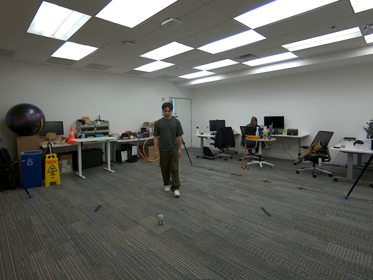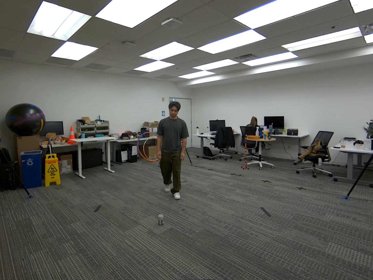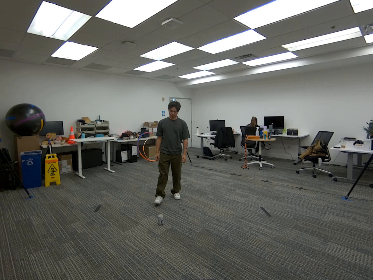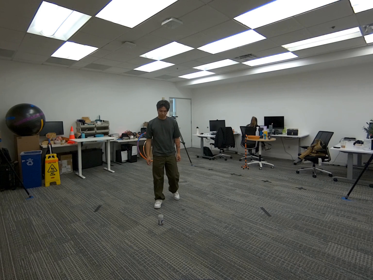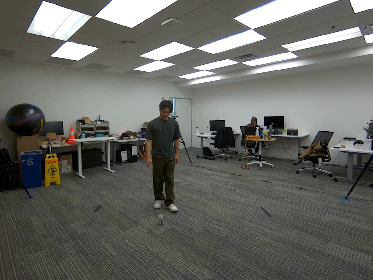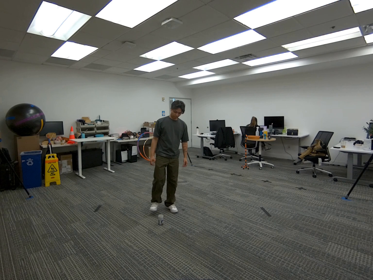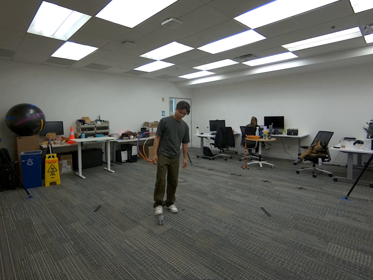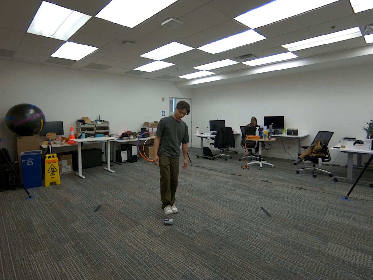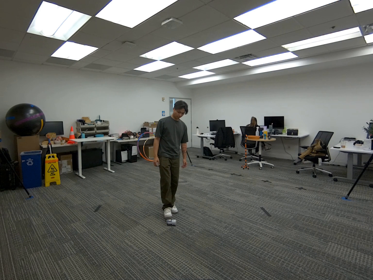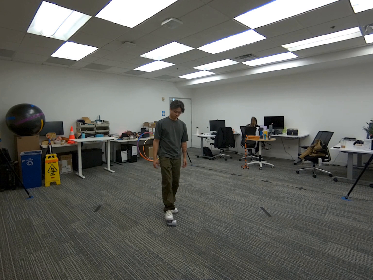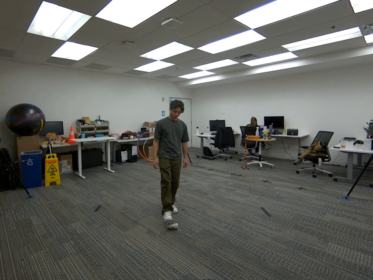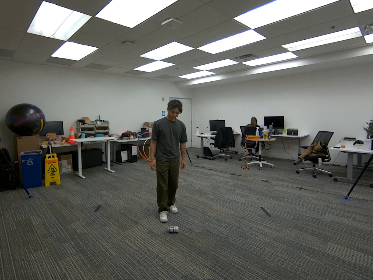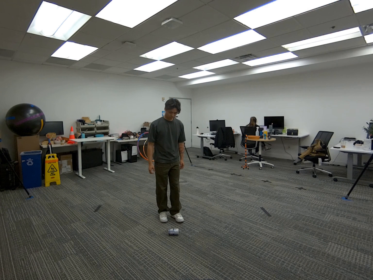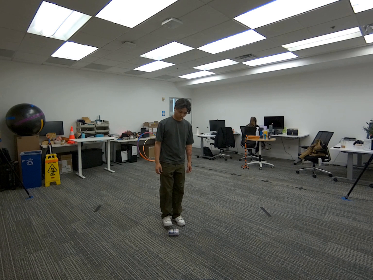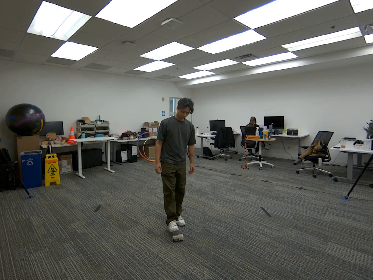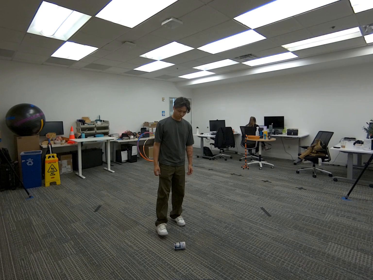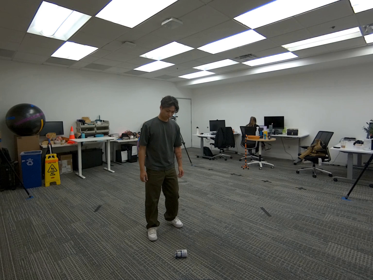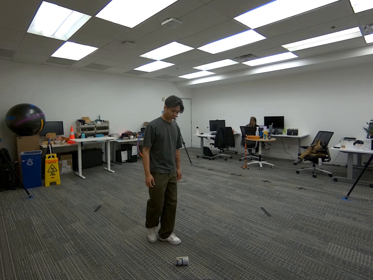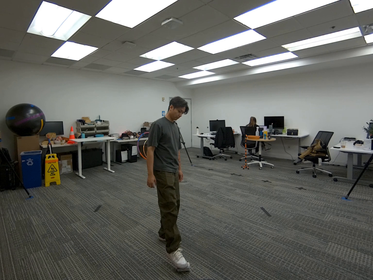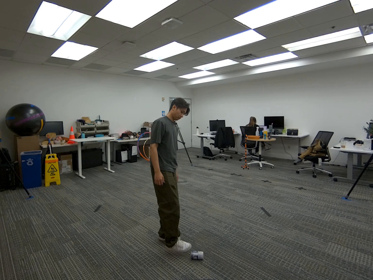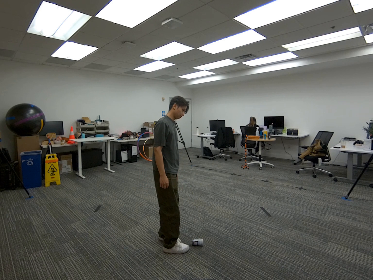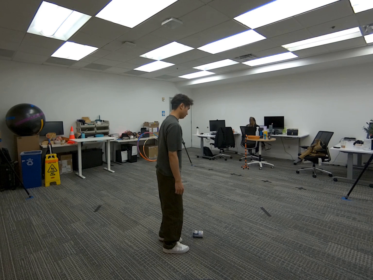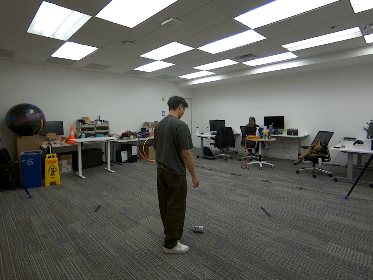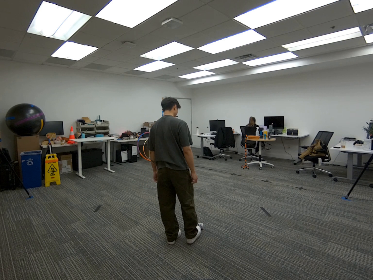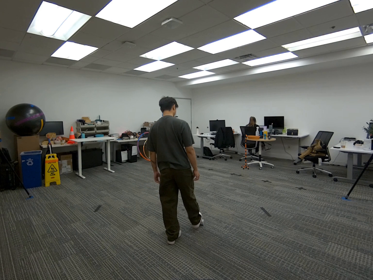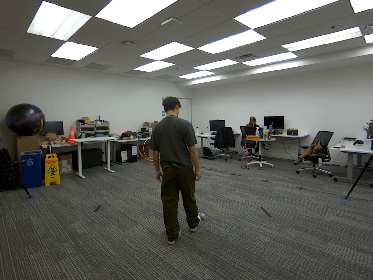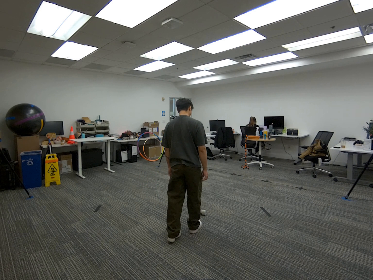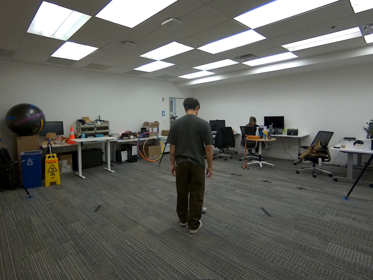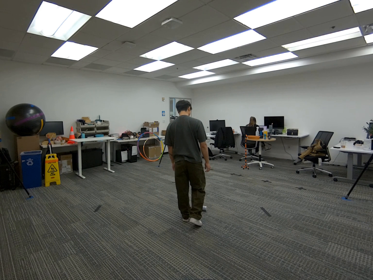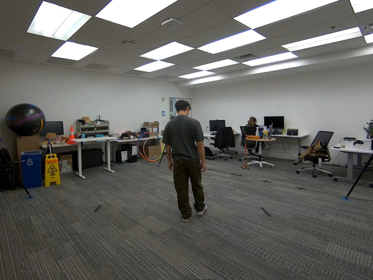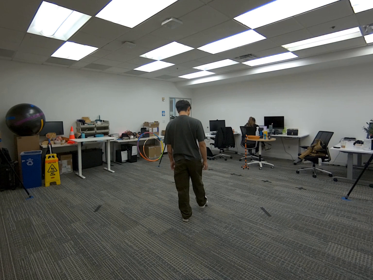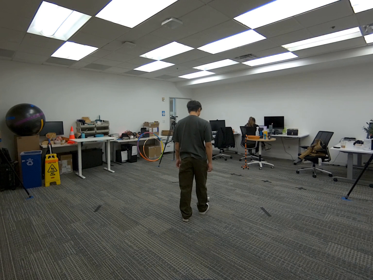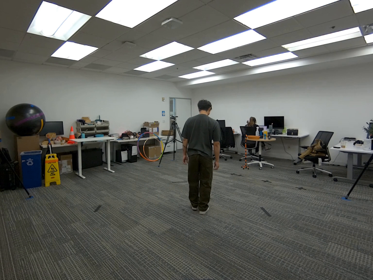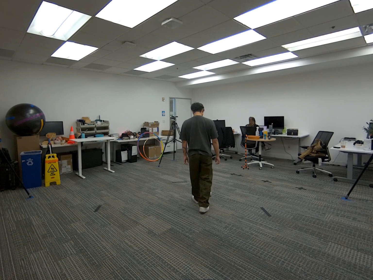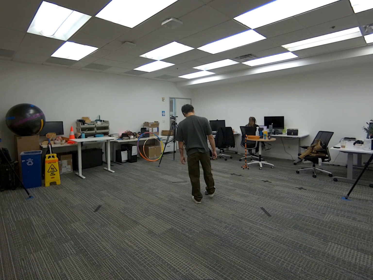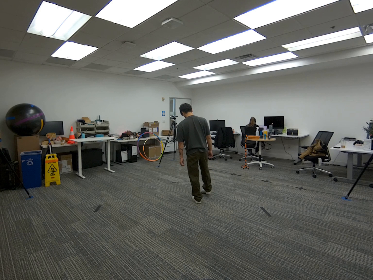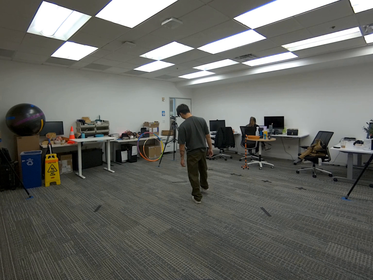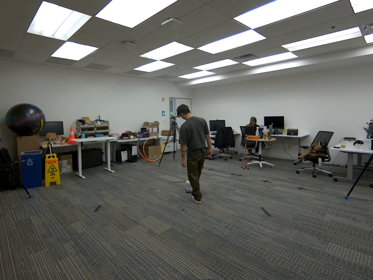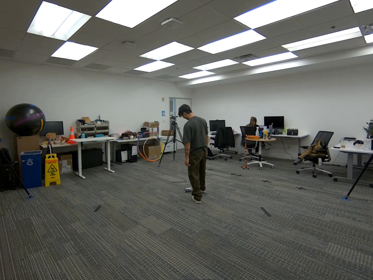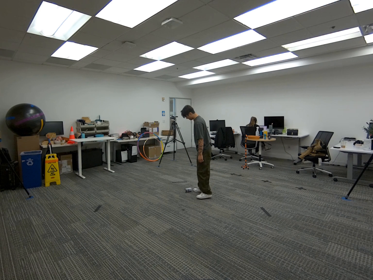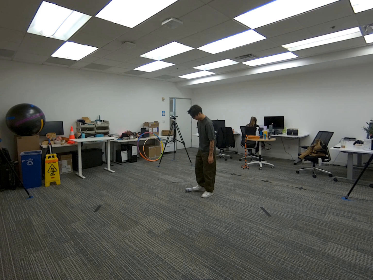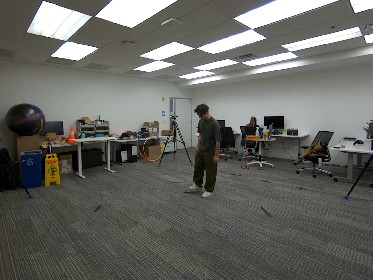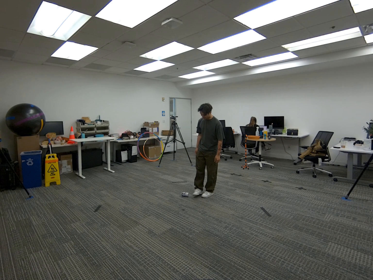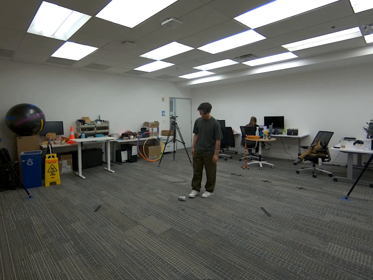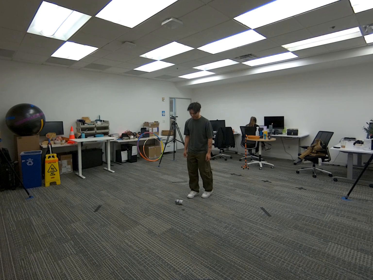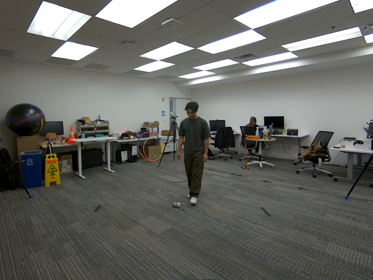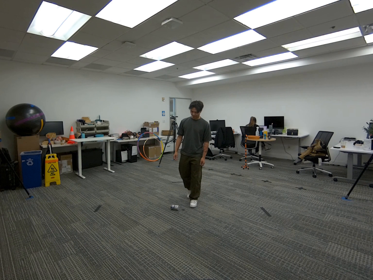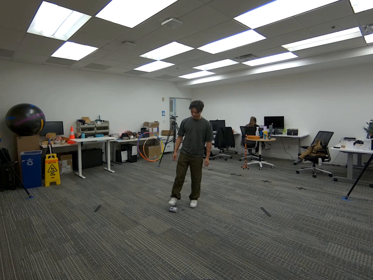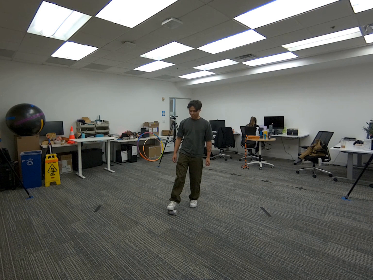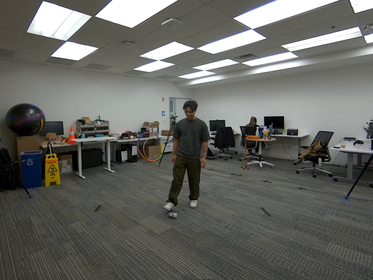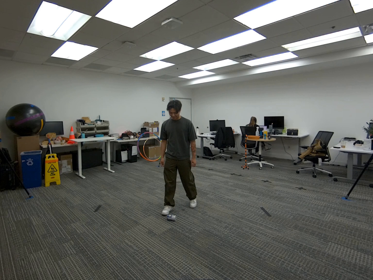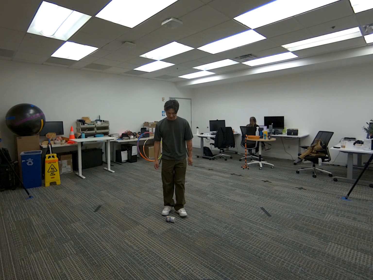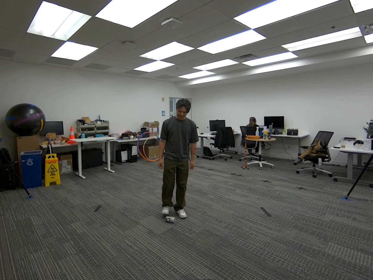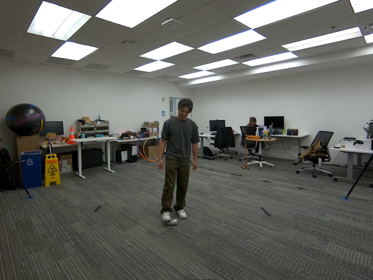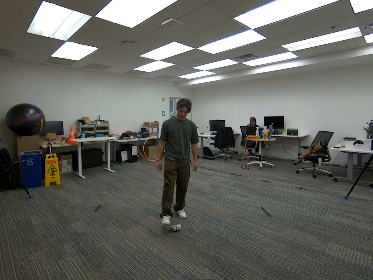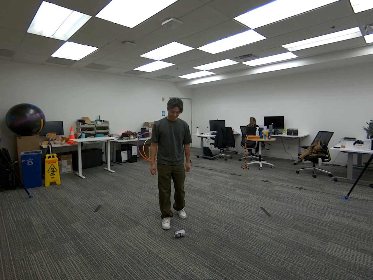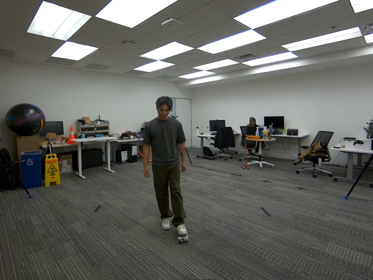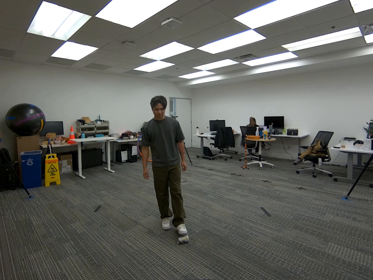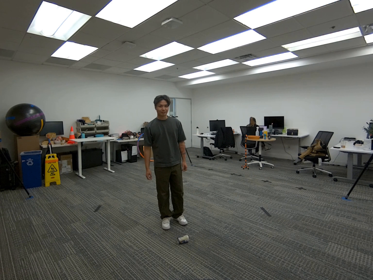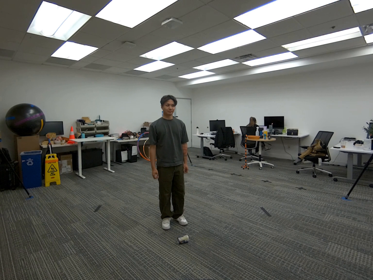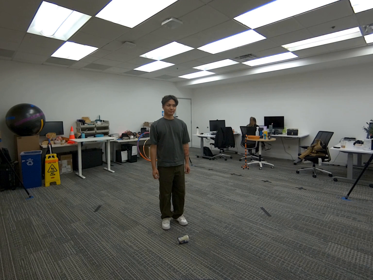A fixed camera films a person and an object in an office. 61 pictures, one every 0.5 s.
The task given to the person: Walk over to the can on the ground and use your foot to roll the can across the floor.
